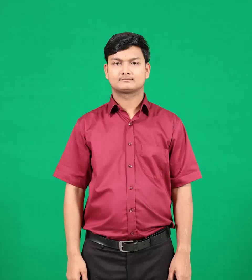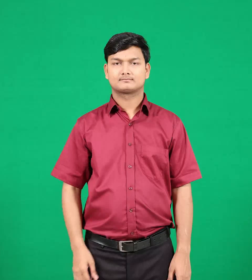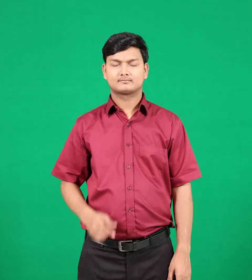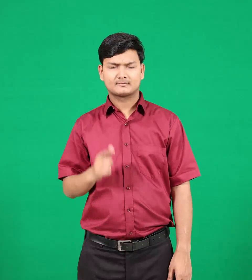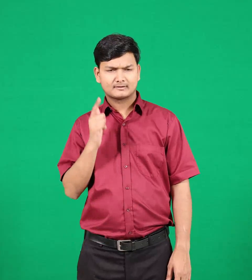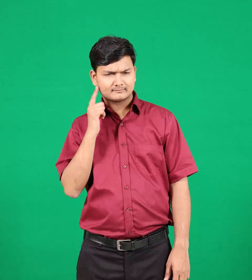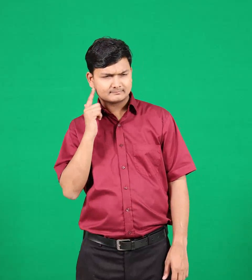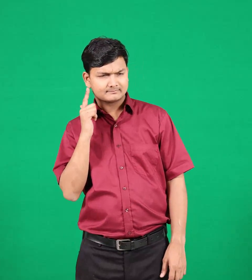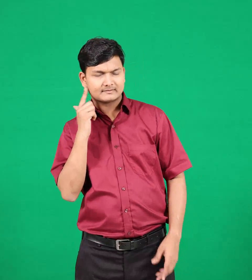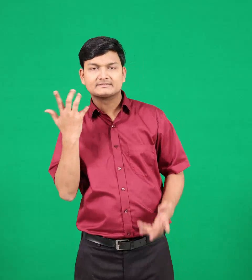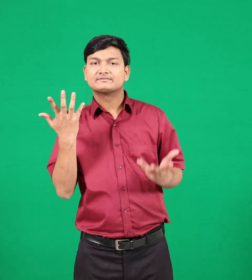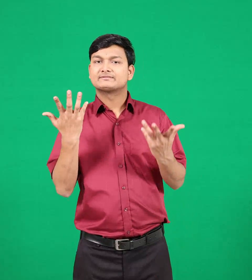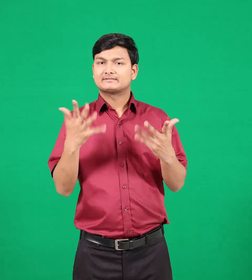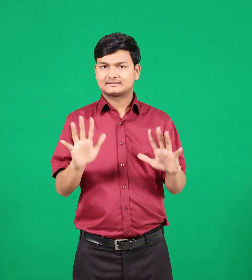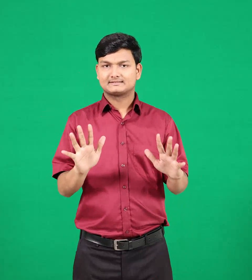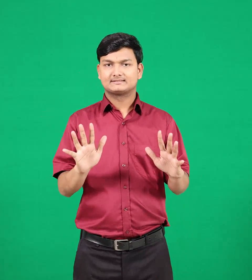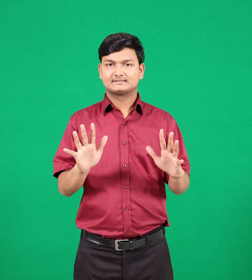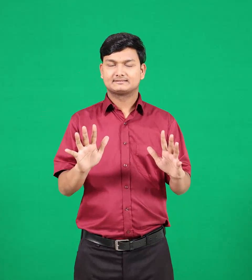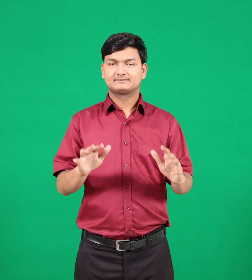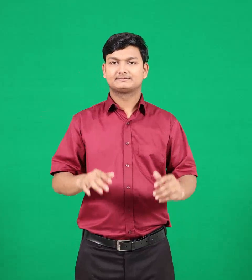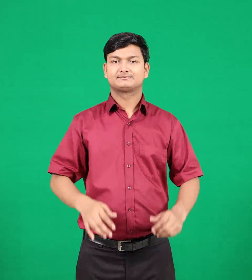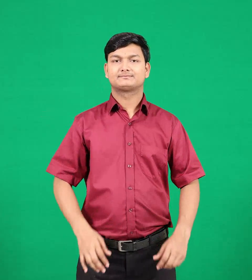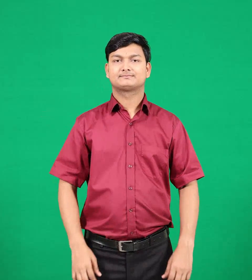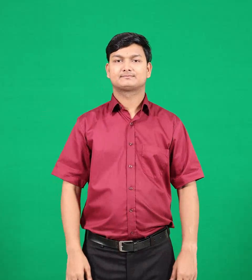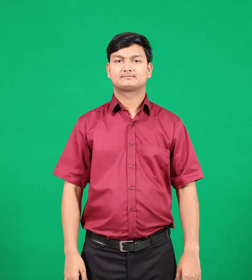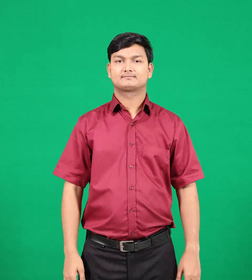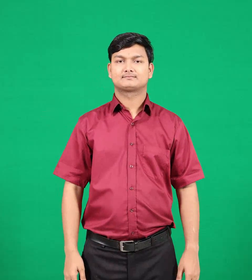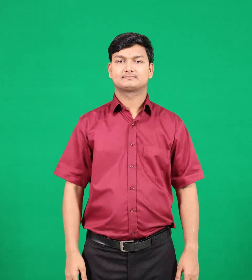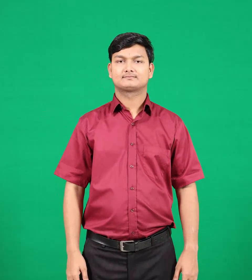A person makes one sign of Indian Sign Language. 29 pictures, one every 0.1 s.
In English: heard
